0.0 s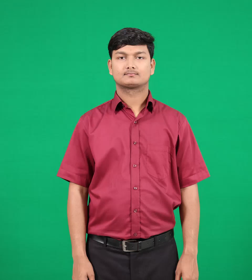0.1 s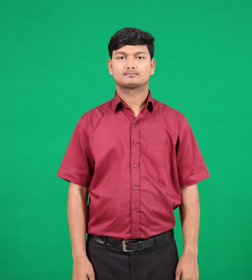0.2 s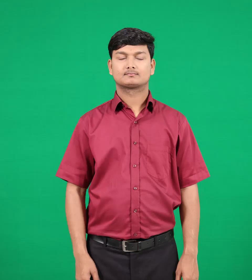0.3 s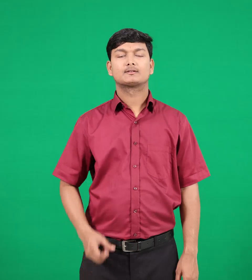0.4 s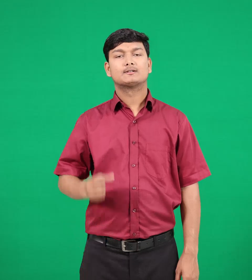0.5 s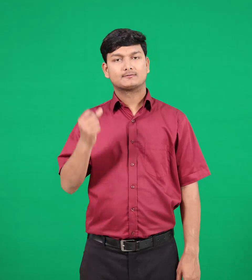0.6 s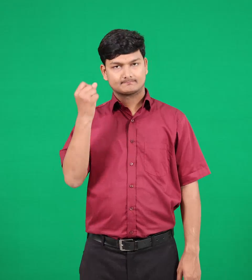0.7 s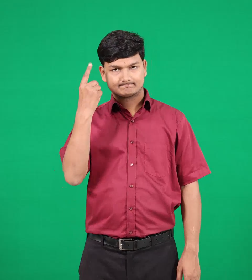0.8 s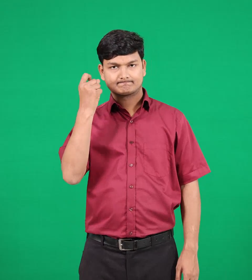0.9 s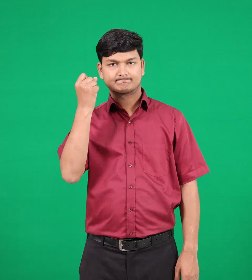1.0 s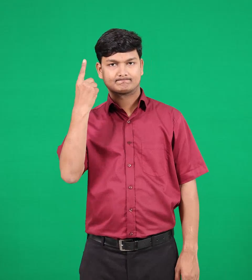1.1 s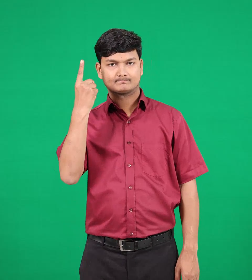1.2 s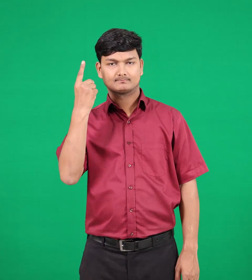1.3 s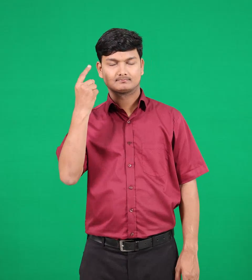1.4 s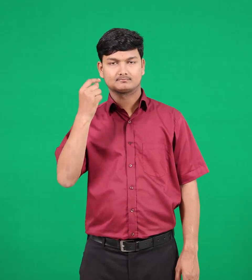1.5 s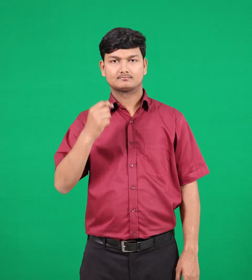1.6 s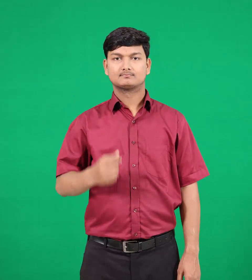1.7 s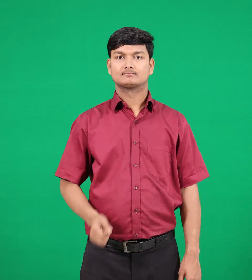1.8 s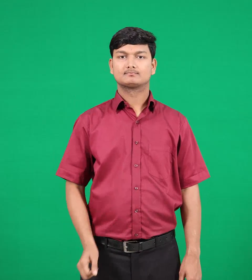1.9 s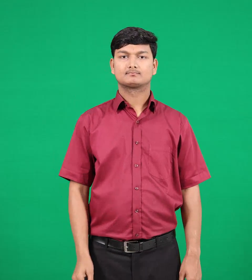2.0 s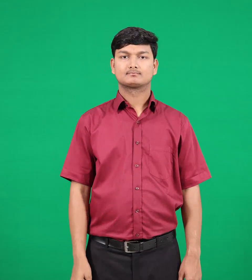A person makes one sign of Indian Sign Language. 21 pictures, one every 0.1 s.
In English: understand
